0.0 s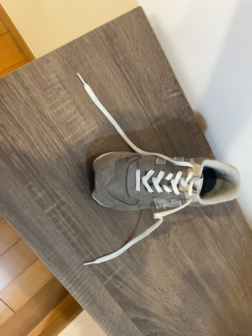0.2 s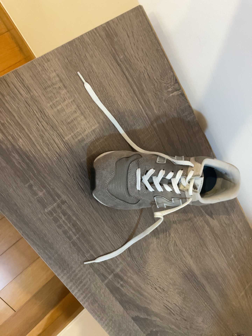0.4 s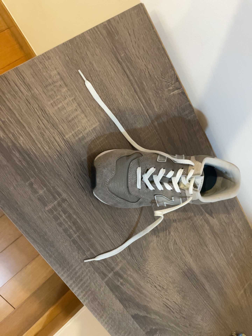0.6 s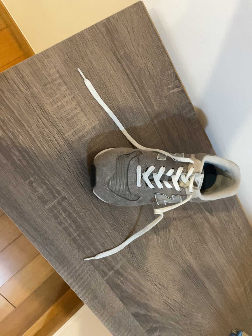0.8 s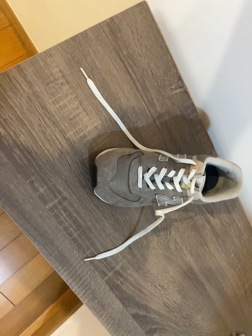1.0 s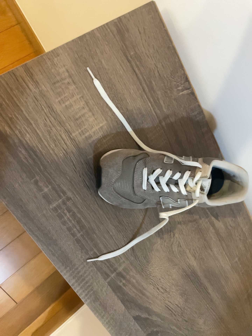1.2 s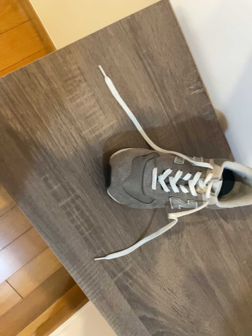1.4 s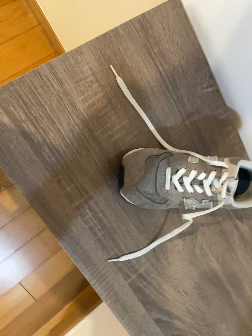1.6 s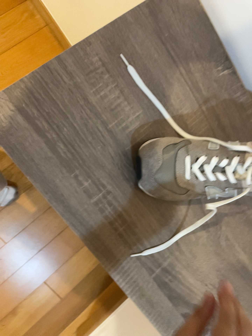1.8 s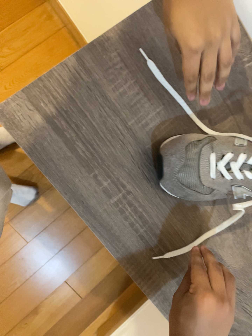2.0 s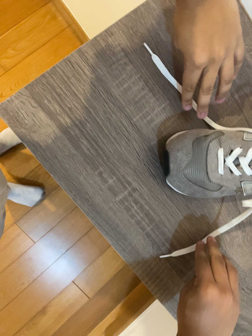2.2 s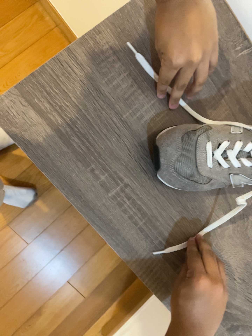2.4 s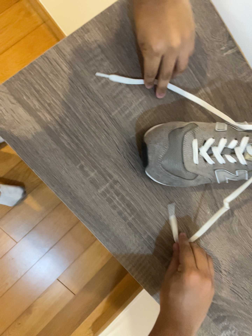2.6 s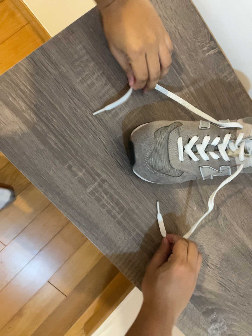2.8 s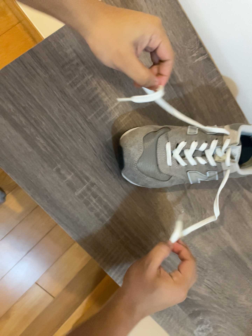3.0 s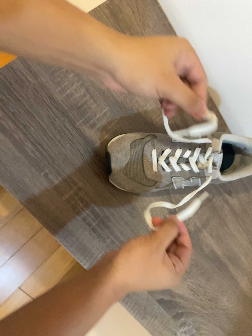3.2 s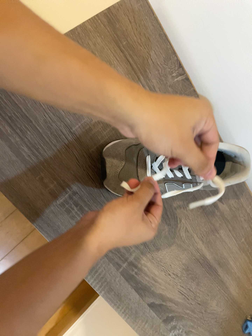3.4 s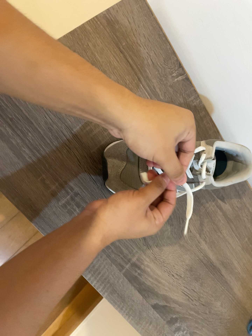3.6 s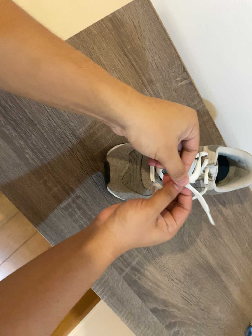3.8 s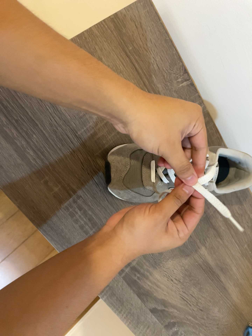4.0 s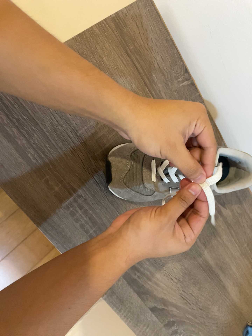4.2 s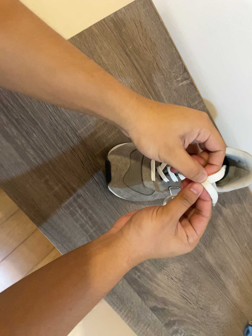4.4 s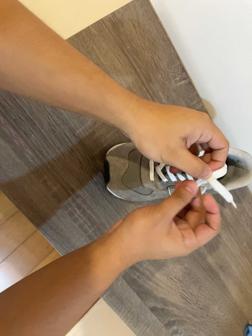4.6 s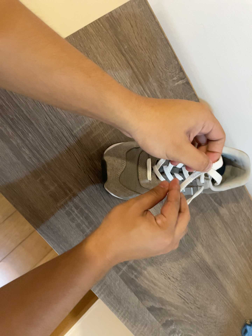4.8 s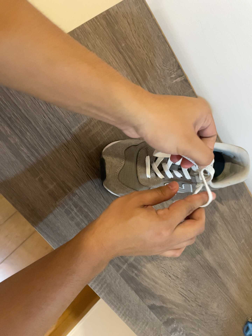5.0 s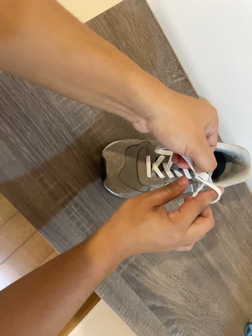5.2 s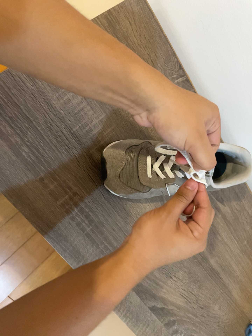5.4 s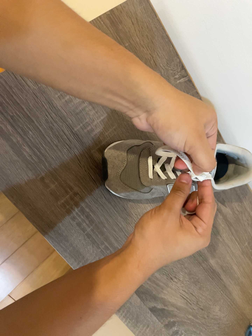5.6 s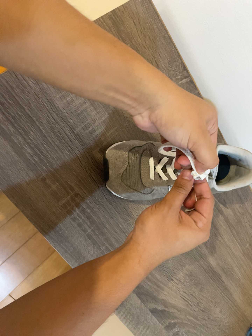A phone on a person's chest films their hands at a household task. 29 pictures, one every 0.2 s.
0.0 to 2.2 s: The camera pans to its left by about 10 degrees.
2.2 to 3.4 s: The scene slides to the left, as the camera pans about 10 degrees to its right.
3.4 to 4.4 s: The camera shifts only a little, or ends up much as it began.
4.4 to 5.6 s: The camera keeps its place and its aim.
The film runs forward here.
